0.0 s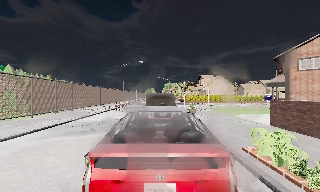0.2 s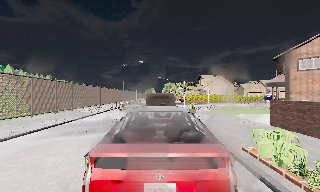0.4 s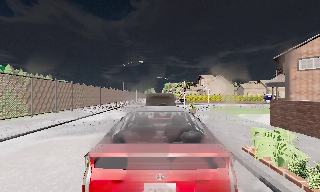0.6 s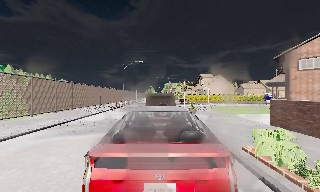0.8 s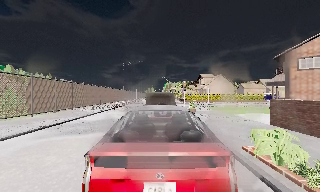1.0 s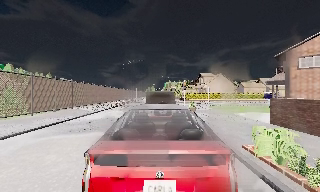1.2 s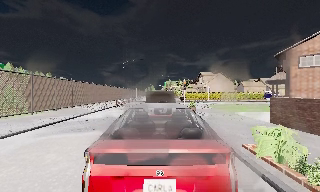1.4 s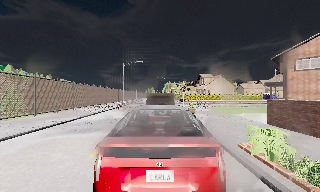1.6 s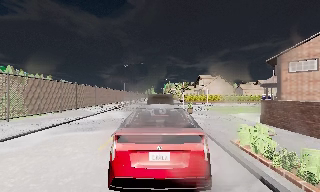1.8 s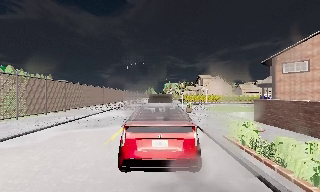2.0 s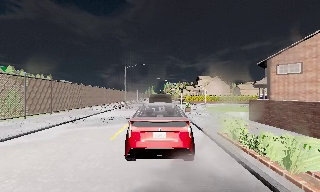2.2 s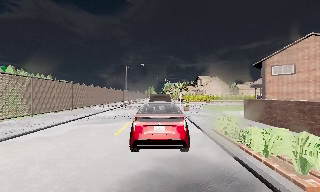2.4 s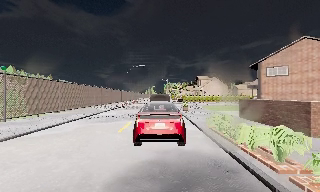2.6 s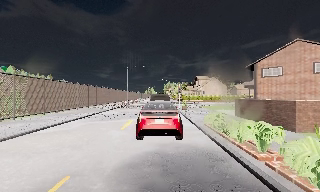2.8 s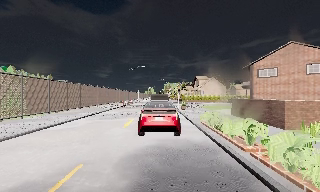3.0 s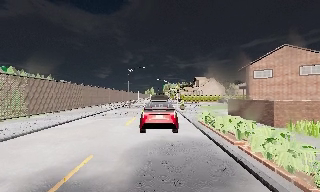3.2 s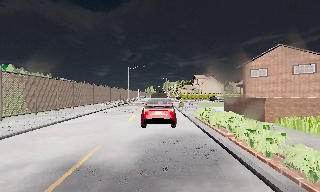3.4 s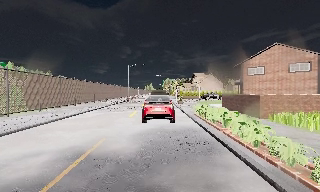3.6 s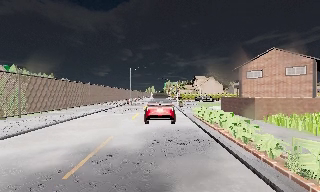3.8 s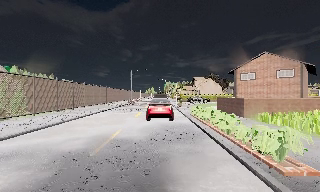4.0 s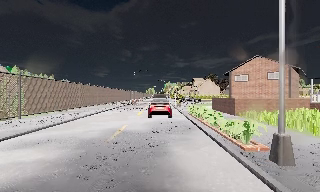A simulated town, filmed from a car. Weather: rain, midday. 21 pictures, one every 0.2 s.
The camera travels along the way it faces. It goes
backward.
0.0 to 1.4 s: The camera shifts only a little, or ends up much as it began.
1.4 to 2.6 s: The camera travels backward, about 4 m, so what stands in front gets smaller.
2.6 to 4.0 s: The camera travels backward, about 6 m, so what stands in front gets smaller. It gains speed.
The film runs backward here.
